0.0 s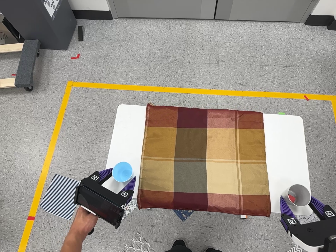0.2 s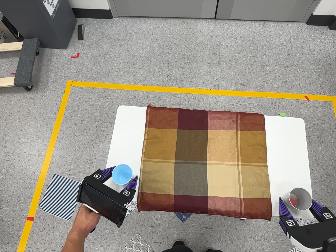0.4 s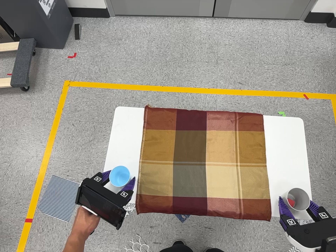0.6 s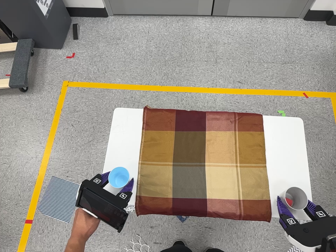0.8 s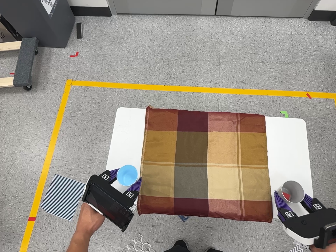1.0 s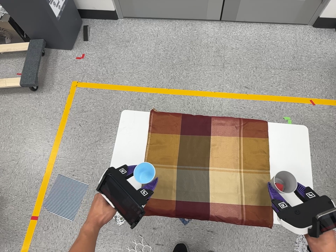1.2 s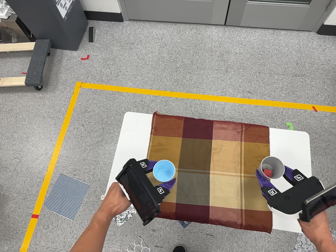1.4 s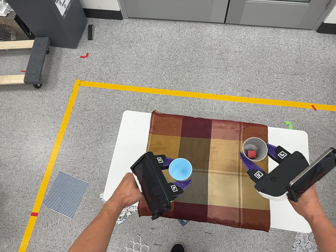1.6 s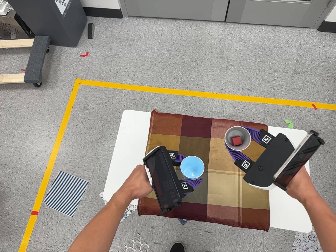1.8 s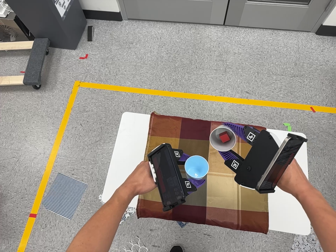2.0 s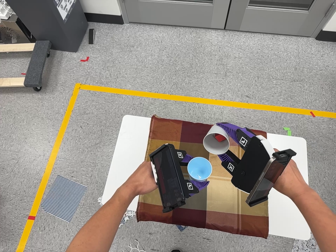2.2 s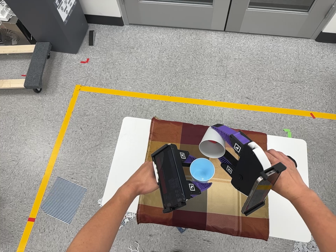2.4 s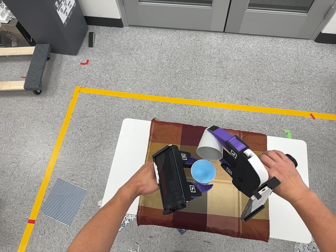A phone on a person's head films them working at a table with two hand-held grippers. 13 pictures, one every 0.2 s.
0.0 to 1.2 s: The camera travels toward the top of its view, about 5 cm, so close, fixed things drift downward.
1.2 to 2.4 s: The camera shifts only a little, or ends up much as it began.
The film runs forward here.
